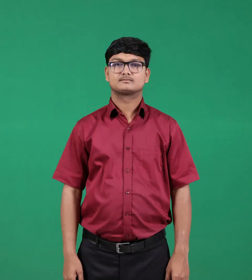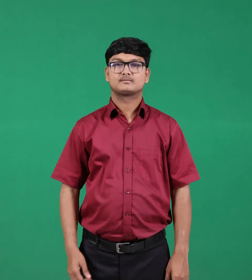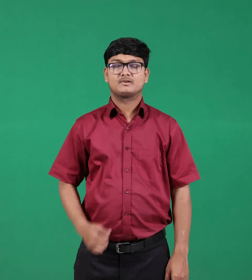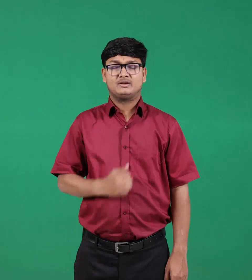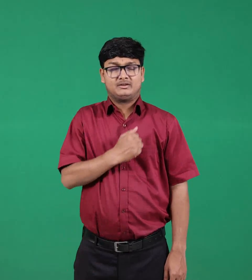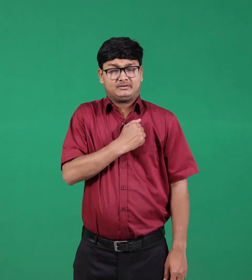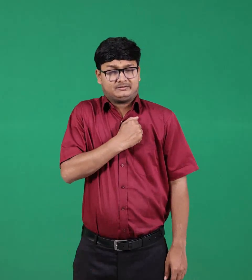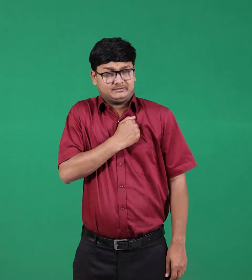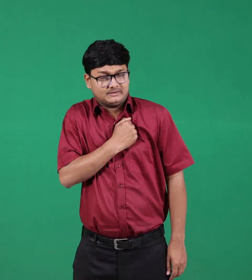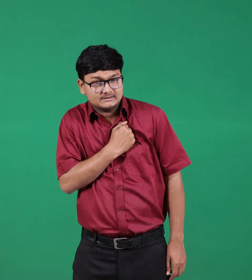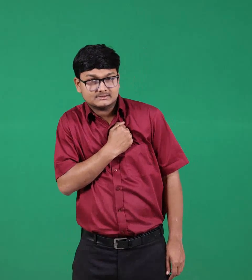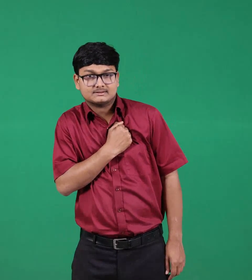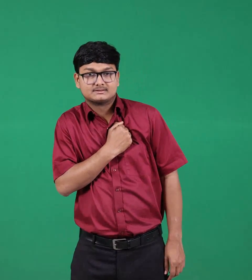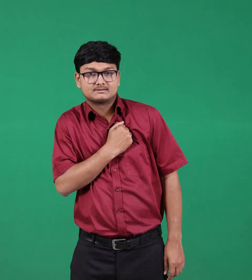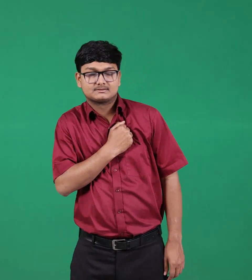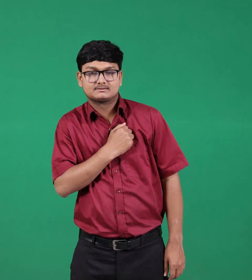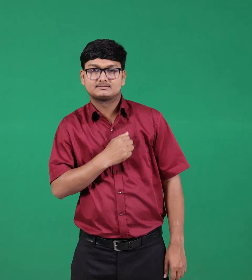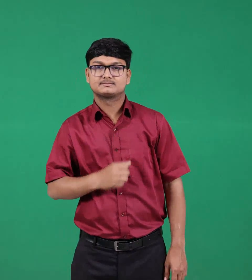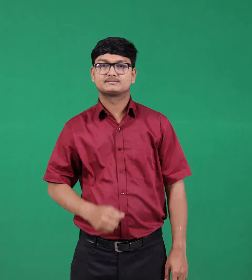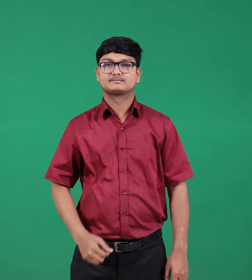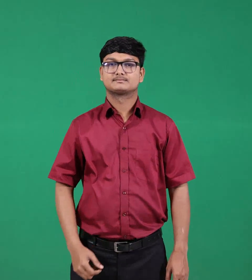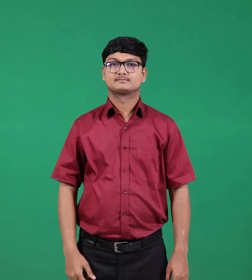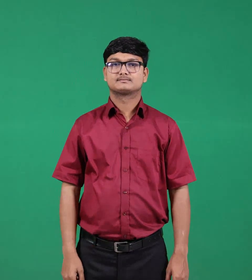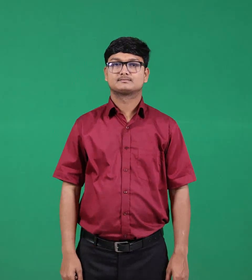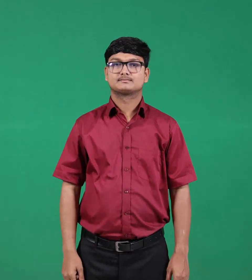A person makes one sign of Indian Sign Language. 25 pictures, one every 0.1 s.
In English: faith
